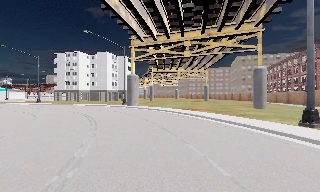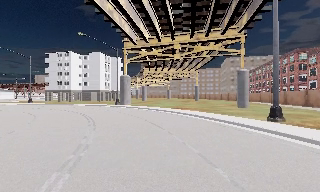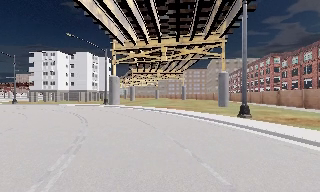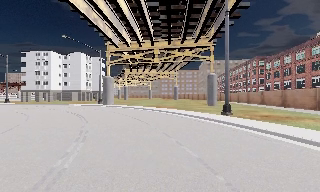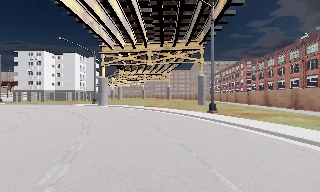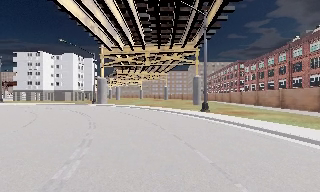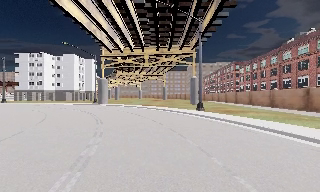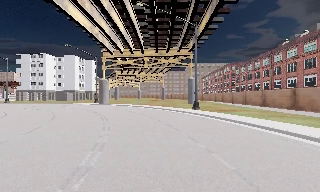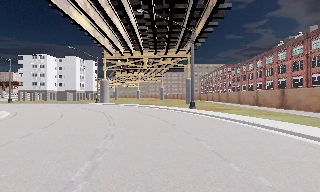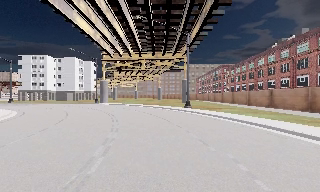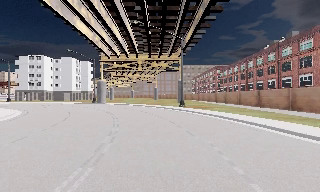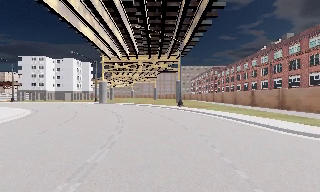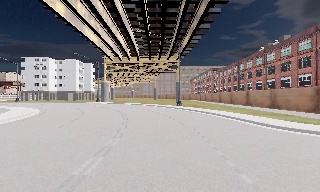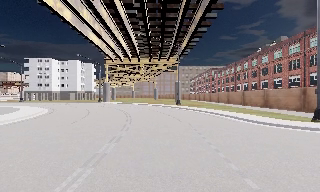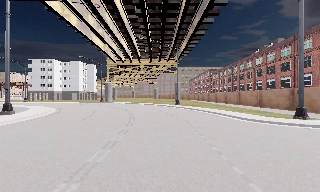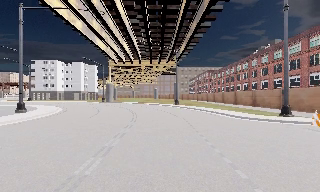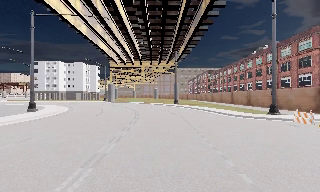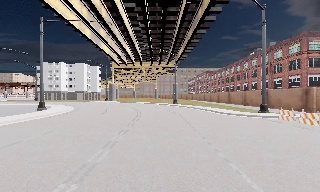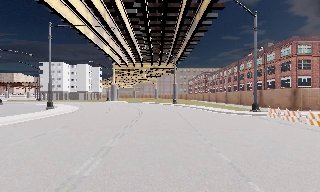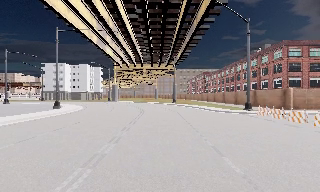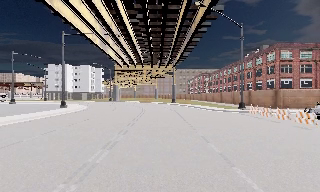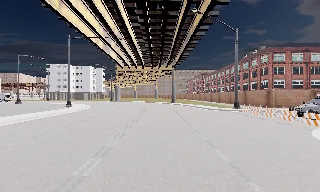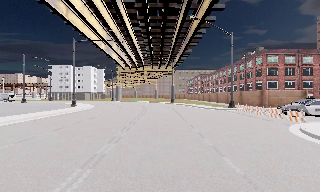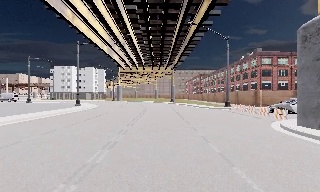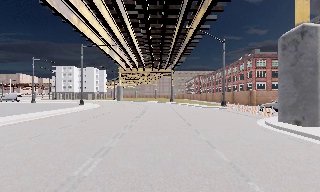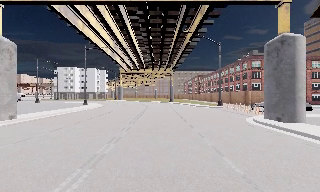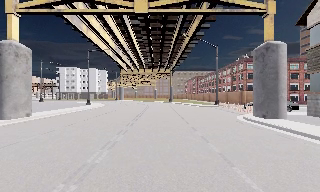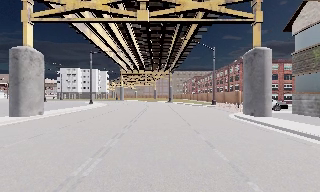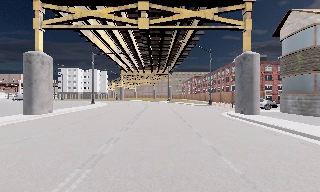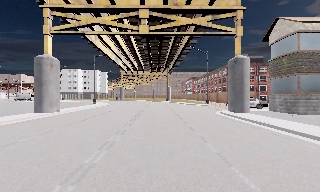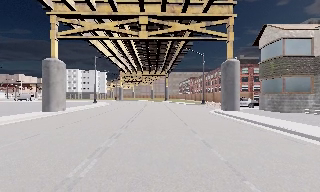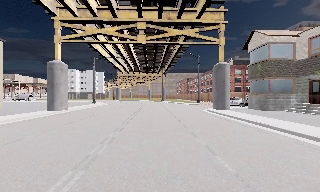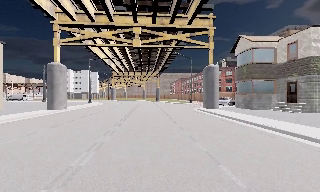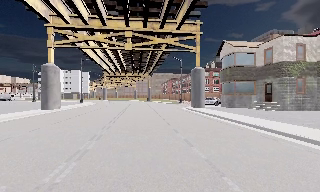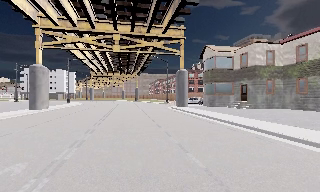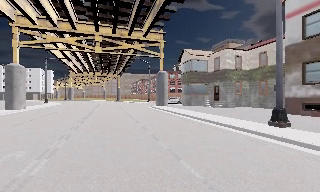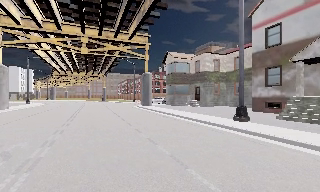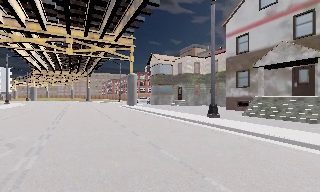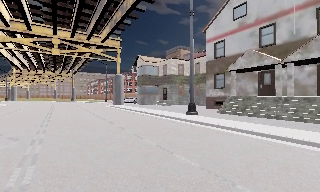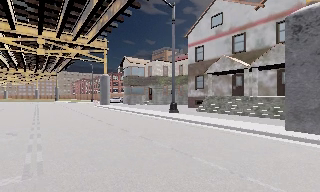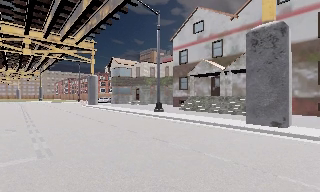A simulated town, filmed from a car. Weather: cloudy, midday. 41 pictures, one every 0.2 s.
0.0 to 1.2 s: The camera pans to its right, which is clockwise from overhead, by about 15 degrees. It travels backward, about 8 m, so what stands in front gets smaller.
1.2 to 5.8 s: The camera travels backward, about 30 m, so what stands in front gets smaller.
5.8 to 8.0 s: The camera pans to its right, which is clockwise from overhead, by about 40 degrees. It travels backward, about 15 m.
The film runs backward here.
